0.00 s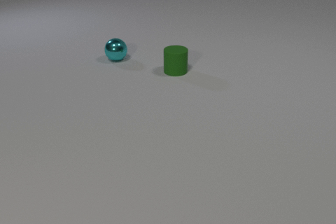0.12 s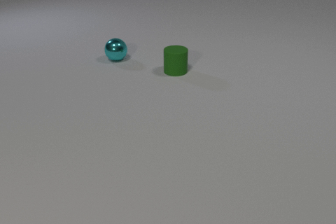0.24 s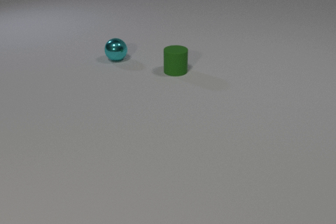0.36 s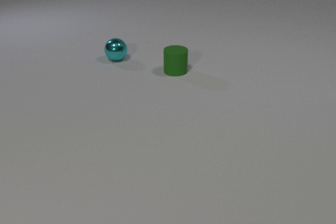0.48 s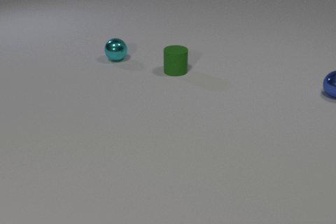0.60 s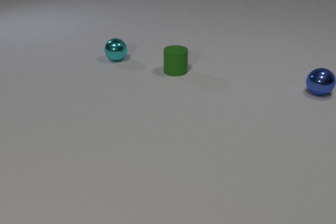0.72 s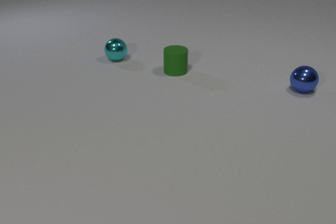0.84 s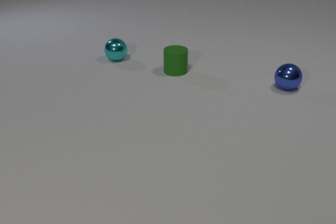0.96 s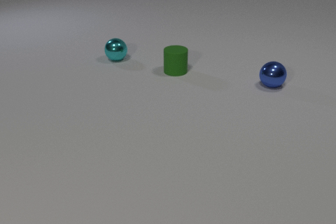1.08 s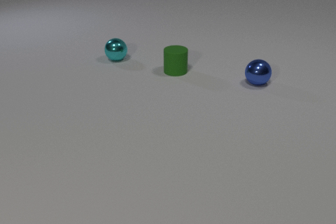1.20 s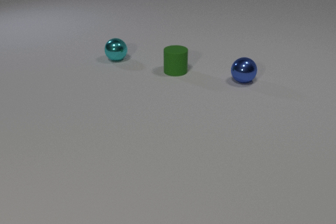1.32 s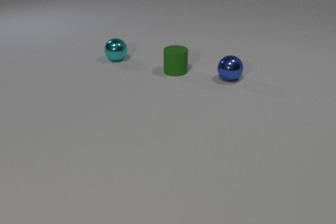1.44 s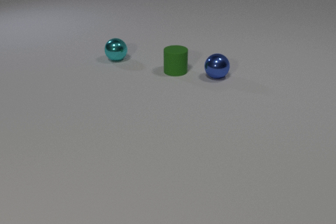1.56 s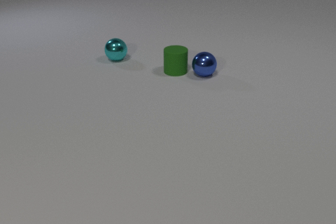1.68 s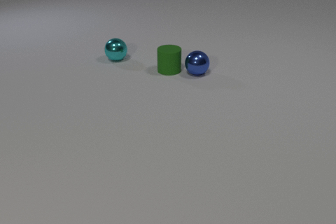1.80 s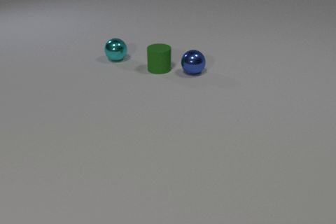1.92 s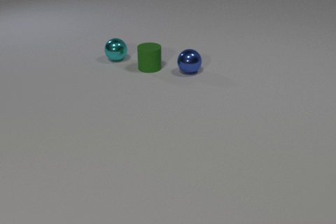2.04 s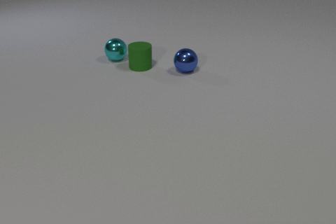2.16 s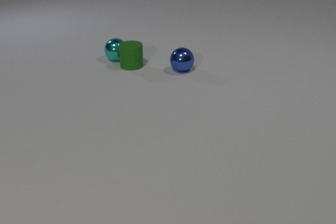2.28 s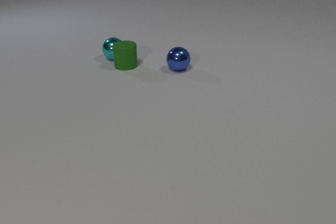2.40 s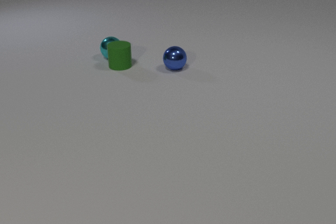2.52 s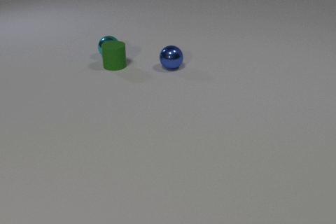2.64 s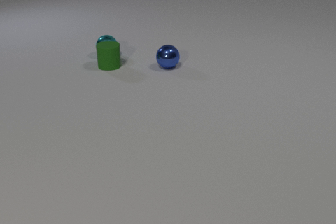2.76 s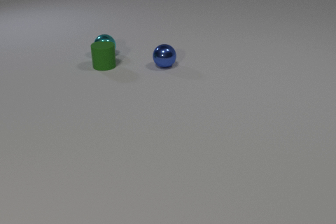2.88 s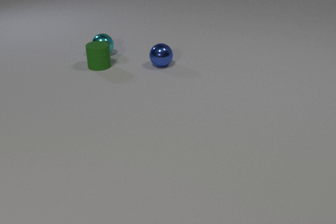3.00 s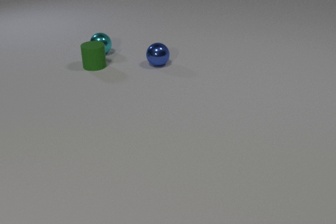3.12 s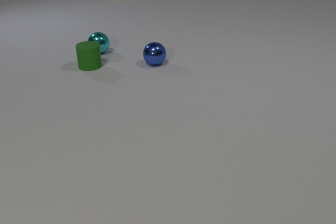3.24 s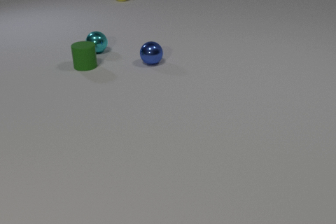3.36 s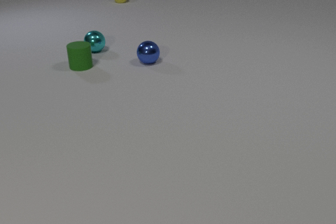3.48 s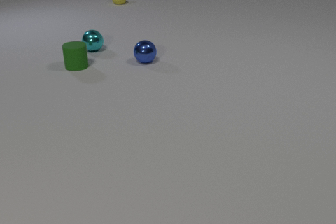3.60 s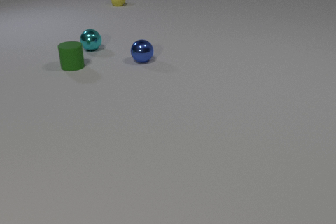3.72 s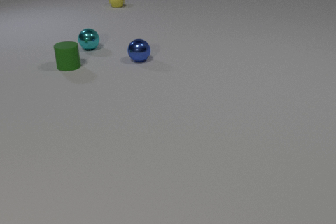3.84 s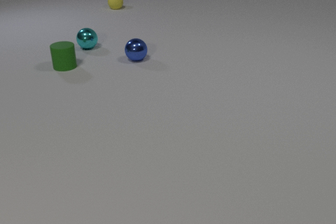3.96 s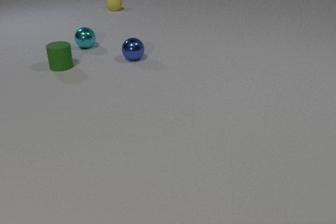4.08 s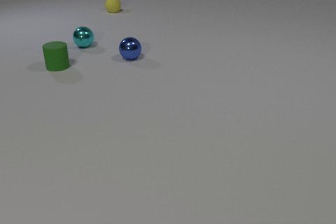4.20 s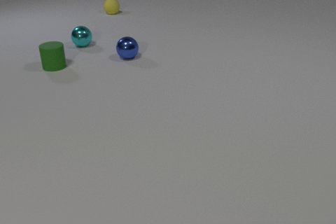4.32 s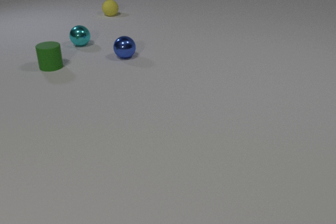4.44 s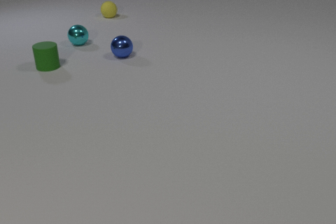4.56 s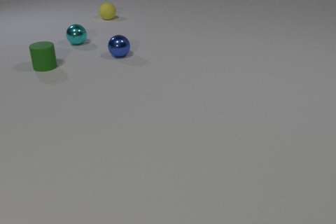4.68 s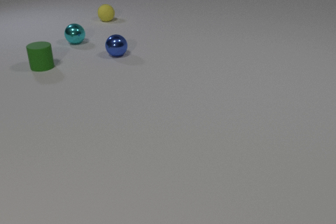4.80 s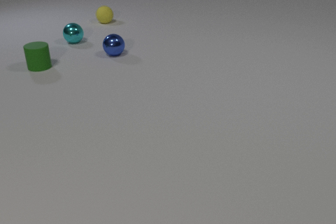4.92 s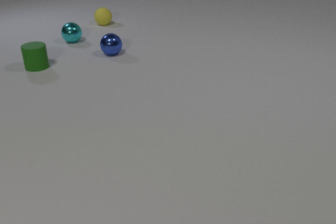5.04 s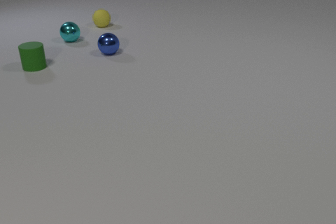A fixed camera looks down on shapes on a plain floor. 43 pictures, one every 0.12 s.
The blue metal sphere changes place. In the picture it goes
to the left.
The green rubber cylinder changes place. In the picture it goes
to the left.
0.00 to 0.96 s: The blue metal sphere comes in at the right edge, rolls to the left.
0.96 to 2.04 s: The blue metal sphere rolls to the left. The green rubber cylinder slides to the left. The blue metal sphere and the green rubber cylinder collide.
2.04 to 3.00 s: The blue metal sphere rolls to the left and away from the camera. The green rubber cylinder slides to the left. The cyan metal sphere rolls away from the camera and to the left. The green rubber cylinder and the cyan metal sphere collide.
3.00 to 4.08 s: The blue metal sphere rolls to the left and away from the camera. The green rubber cylinder slides to the left. The yellow rubber sphere comes in at the top edge, rolls toward the camera. The cyan metal sphere rolls away from the camera and to the left.
4.08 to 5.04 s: The blue metal sphere rolls to the left and away from the camera. The green rubber cylinder slides to the left. The yellow rubber sphere rolls toward the camera. The cyan metal sphere rolls away from the camera and to the left.
How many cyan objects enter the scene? 0.
What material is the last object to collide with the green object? metal.
How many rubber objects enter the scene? 1.
